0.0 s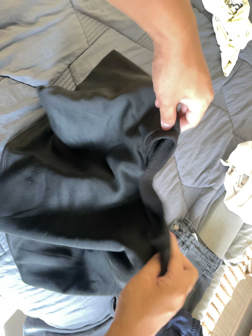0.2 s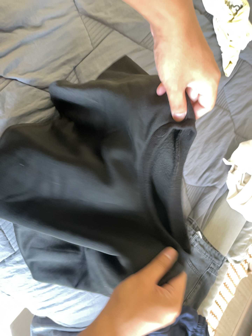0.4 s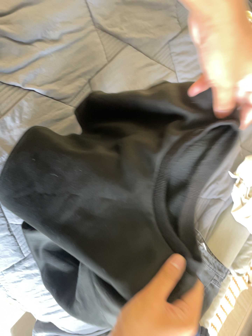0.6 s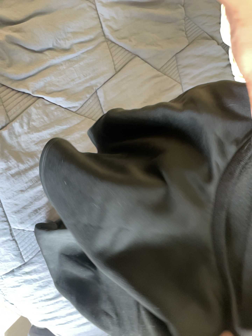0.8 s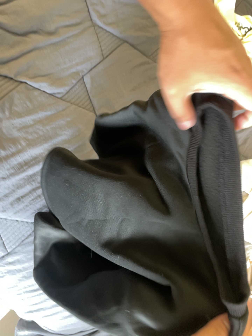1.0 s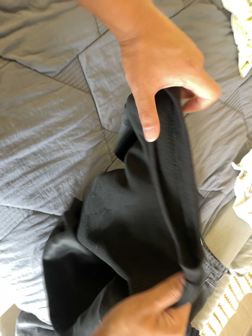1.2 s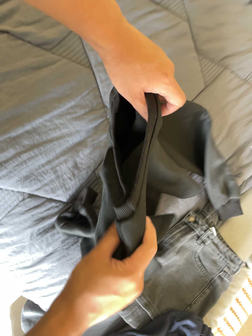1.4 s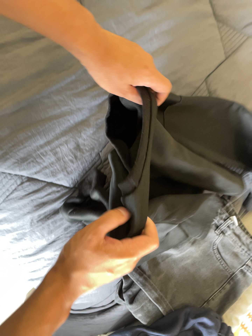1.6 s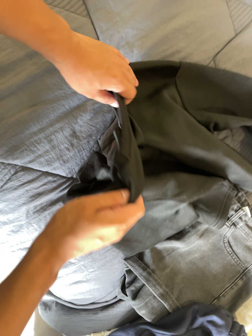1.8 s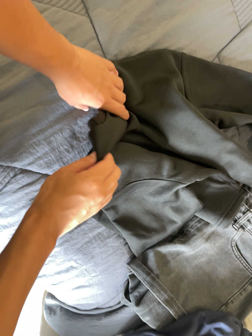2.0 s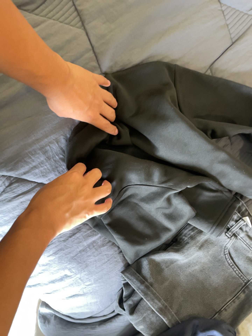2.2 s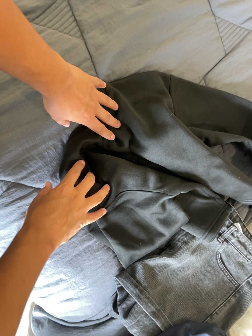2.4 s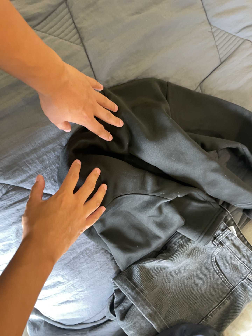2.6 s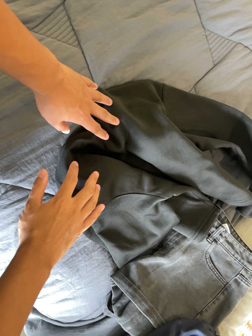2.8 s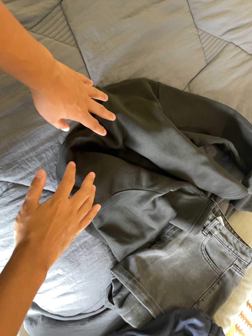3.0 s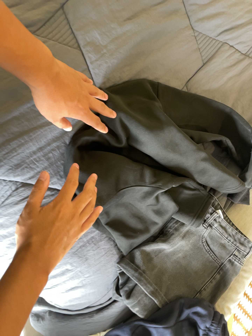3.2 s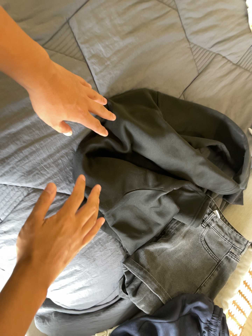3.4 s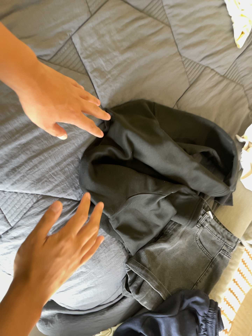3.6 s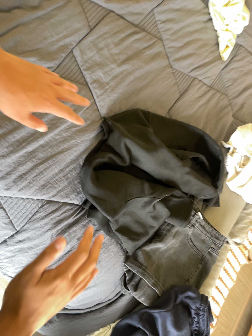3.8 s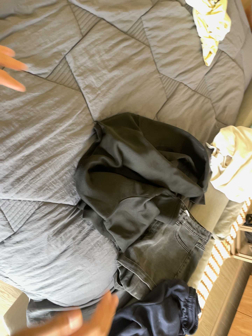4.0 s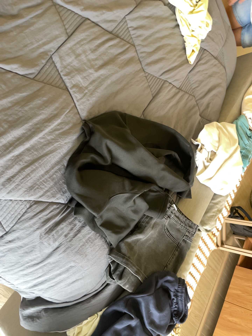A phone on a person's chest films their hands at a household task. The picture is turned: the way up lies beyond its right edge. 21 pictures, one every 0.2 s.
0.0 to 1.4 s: The camera pans to its left by about 15 degrees. It travels forward, to its right and toward the bottom of its view, about 20 cm, so what stands in front looms larger.
1.4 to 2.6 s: The camera shifts only a little, or ends up much as it began.
2.6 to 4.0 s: The camera pans to its right by about 20 degrees. It travels backward and to its left, about 30 cm, so what stands in front gets smaller.
The film runs backward here.
